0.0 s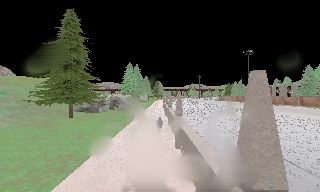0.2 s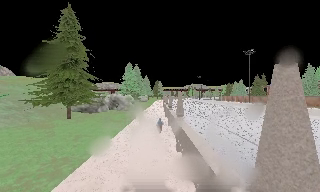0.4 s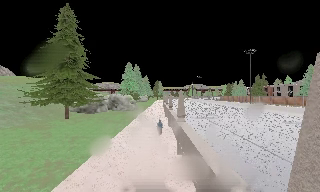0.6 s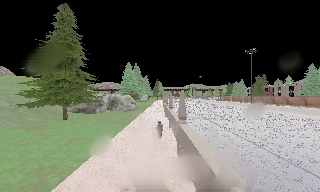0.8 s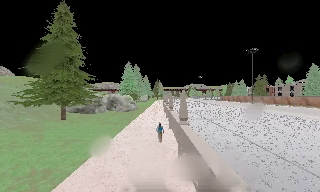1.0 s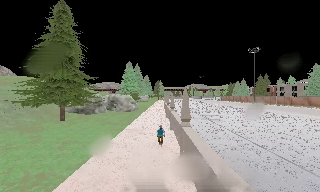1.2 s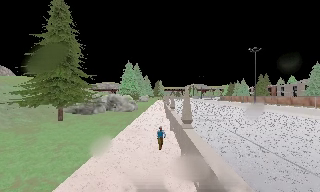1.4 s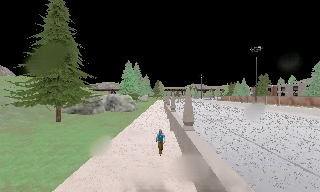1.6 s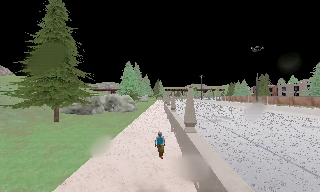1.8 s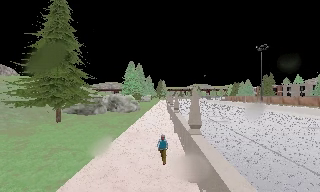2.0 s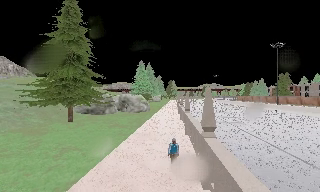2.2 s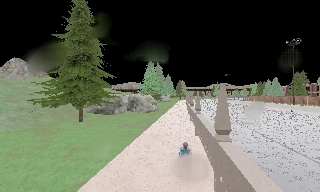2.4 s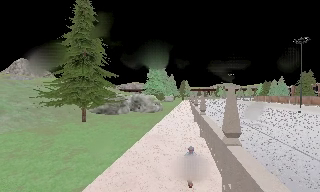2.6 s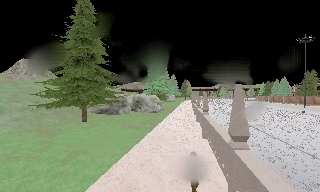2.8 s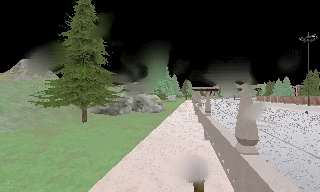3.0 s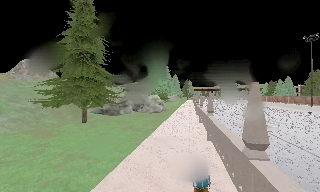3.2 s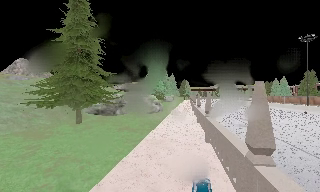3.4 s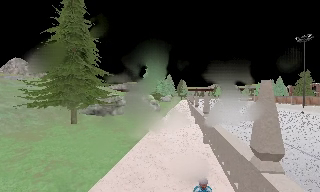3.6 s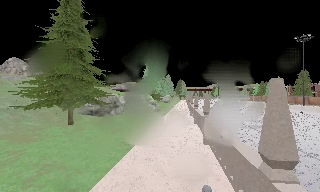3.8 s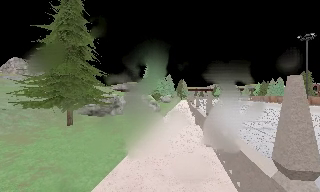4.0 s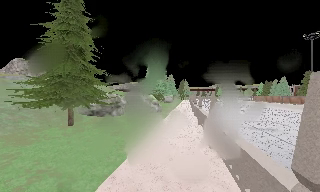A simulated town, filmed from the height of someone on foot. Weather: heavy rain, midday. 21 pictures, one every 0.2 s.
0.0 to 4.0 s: The camera travels forward, about 6 m, so what stands in front looms larger.
The film runs forward here.
